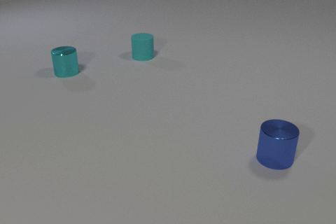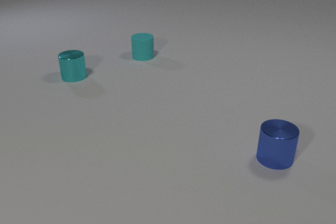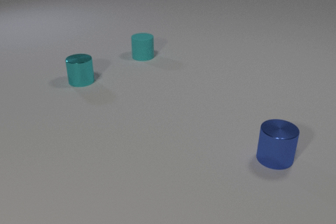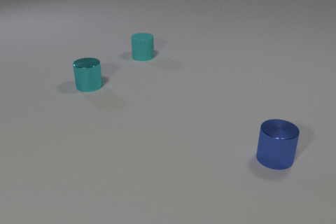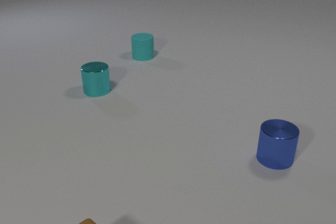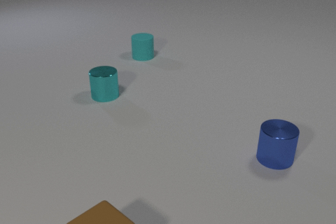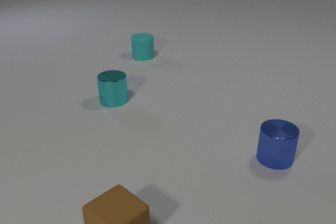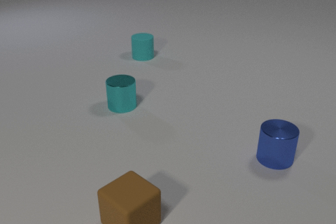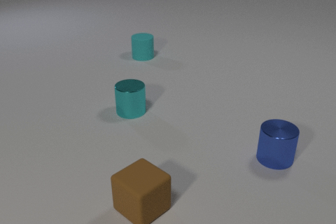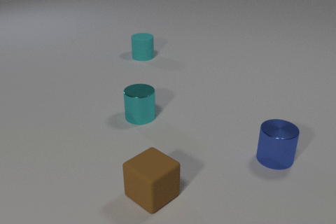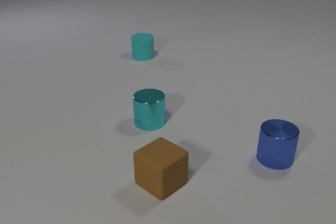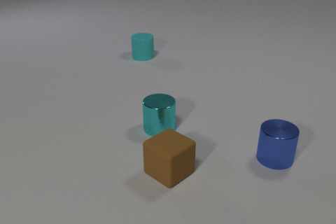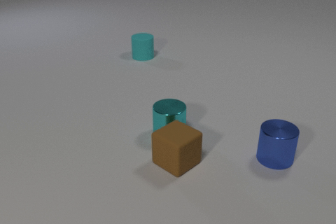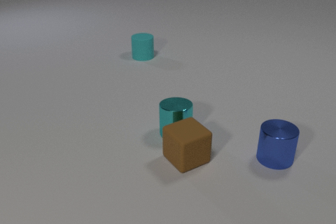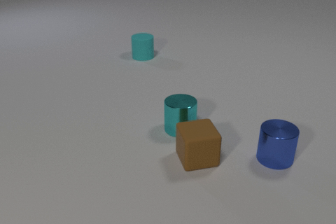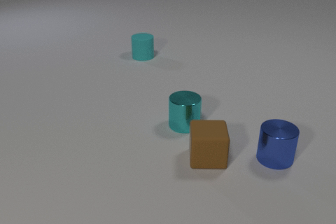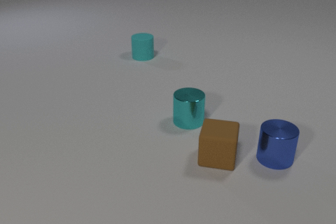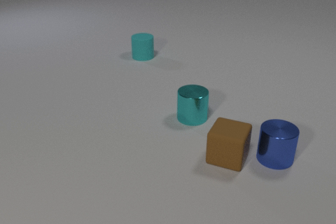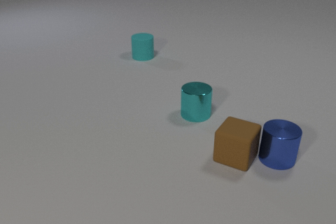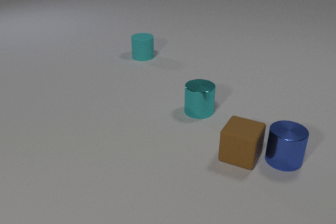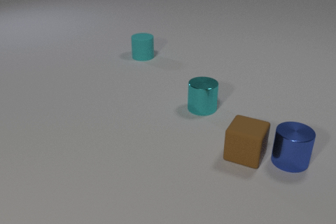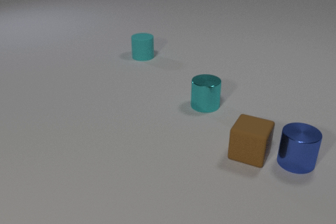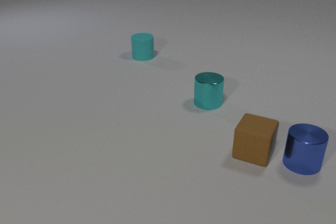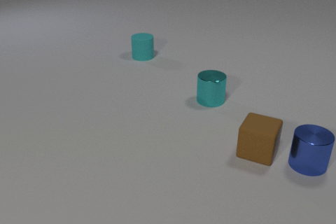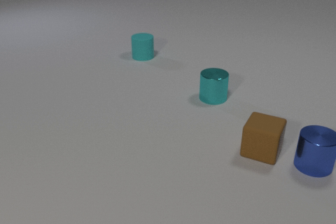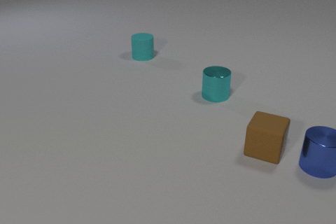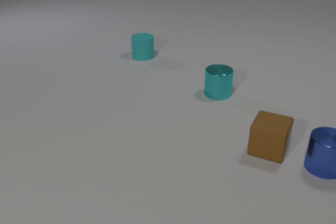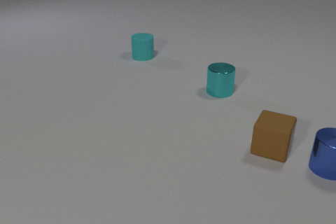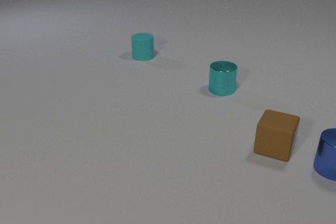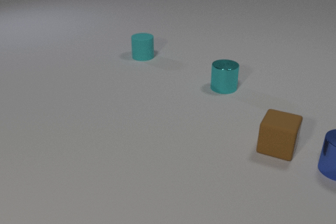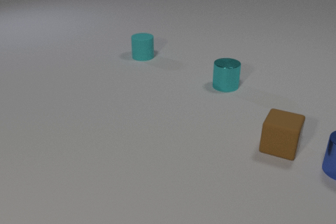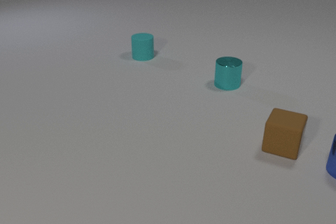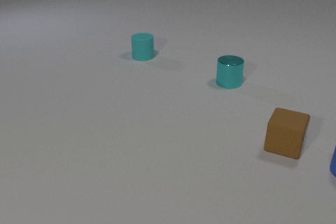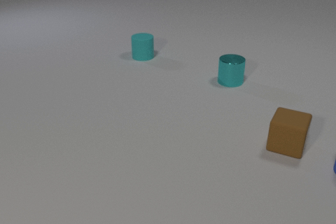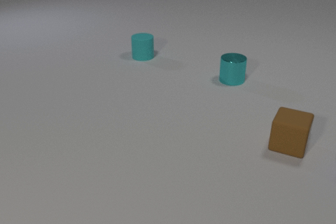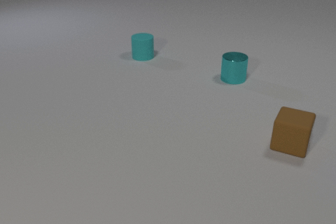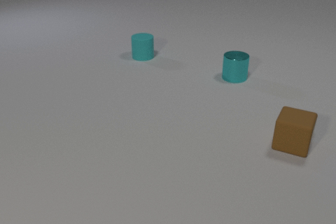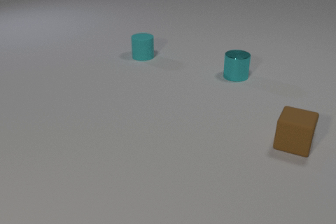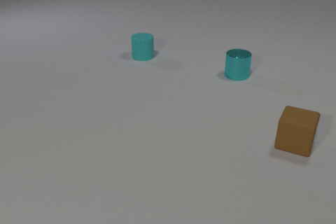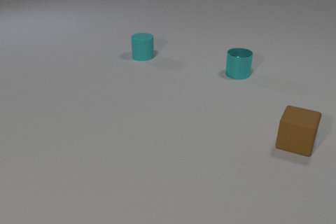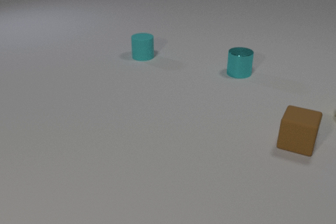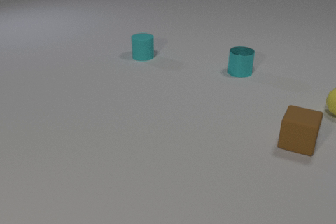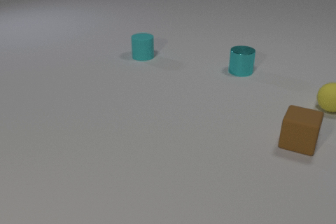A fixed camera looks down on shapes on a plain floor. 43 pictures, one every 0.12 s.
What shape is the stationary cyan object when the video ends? cylinder.
What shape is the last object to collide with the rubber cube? cylinder.
What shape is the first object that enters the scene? cube.
0.00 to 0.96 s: The brown rubber cube comes in at the bottom edge, slides away from the camera and to the right. The cyan metal cylinder slides toward the camera and to the right.
0.96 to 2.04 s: The brown rubber cube slides to the right and away from the camera, spins clockwise seen from above by about 75 degrees, its near face sliding to the left. The cyan metal cylinder slides to the right. The brown rubber cube and the cyan metal cylinder collide.
2.04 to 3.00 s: The brown rubber cube slides to the right and away from the camera. The cyan metal cylinder slides away from the camera and to the right. The blue metal cylinder slides to the right. The brown rubber cube and the blue metal cylinder collide.
3.00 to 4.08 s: The brown rubber cube slides to the right and away from the camera. The cyan metal cylinder slides away from the camera and to the right. The blue metal cylinder slides to the right, leaves at the right edge.
4.08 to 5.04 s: The brown rubber cube slides to the right and away from the camera. The cyan metal cylinder slides away from the camera. The yellow rubber sphere comes in at the right edge, rolls to the left and away from the camera.
